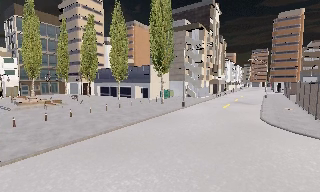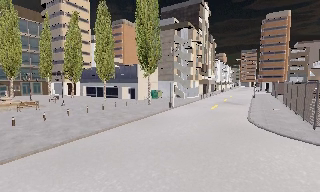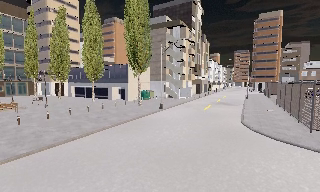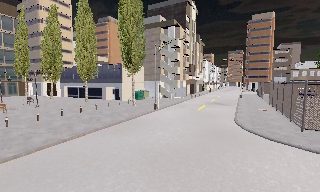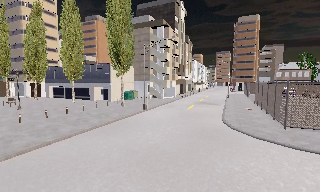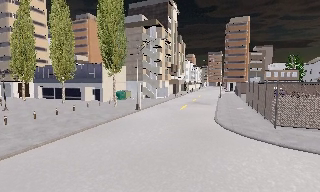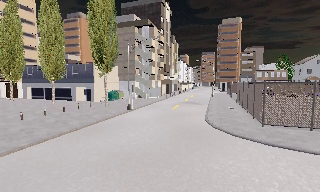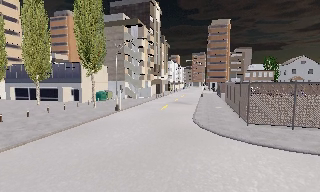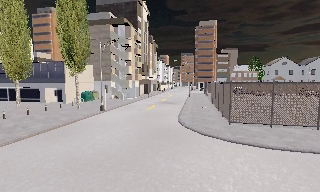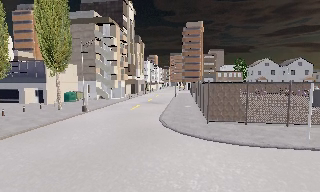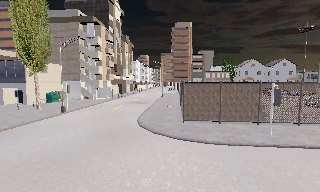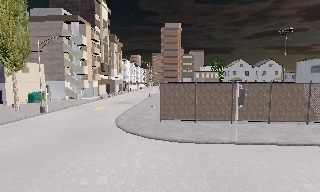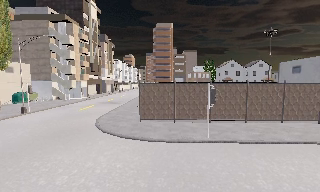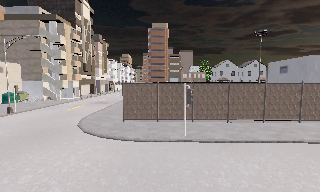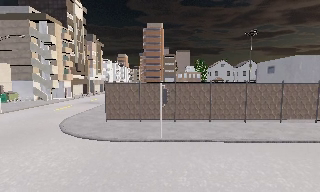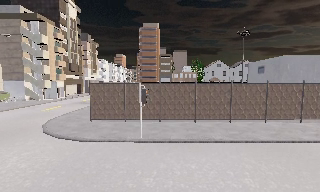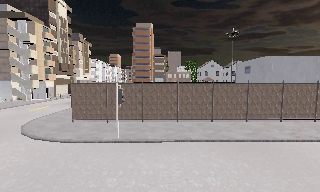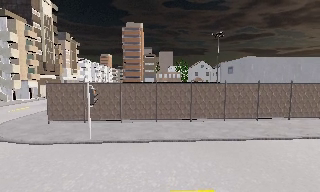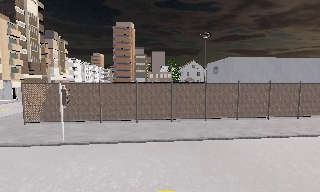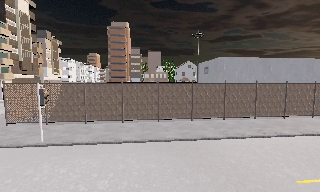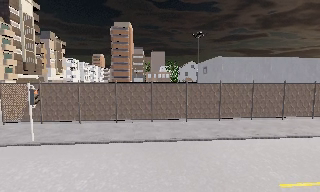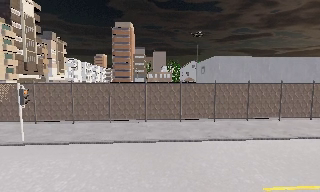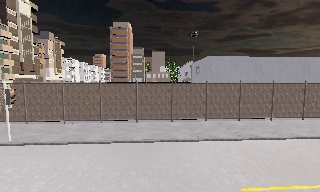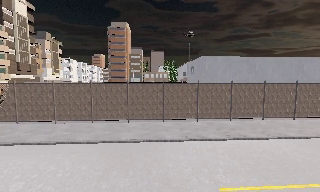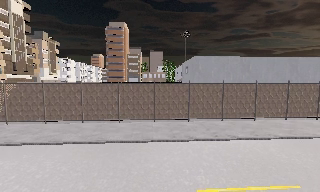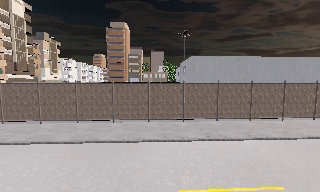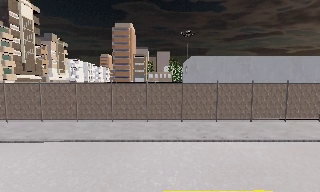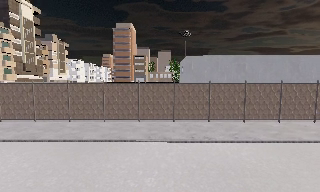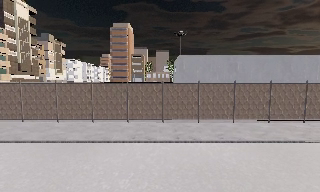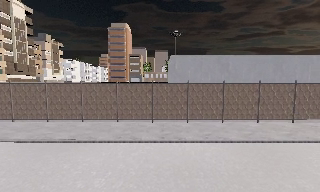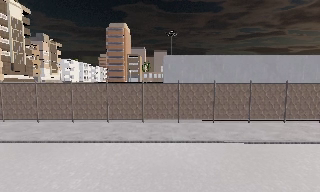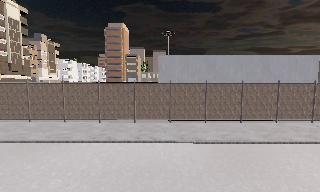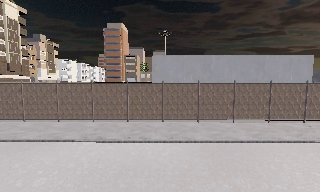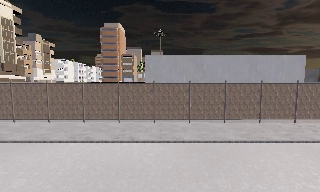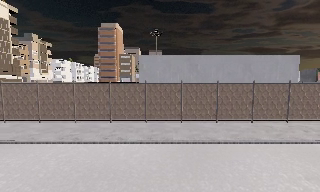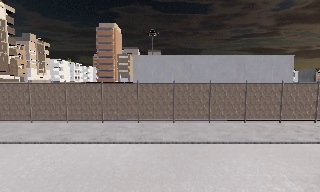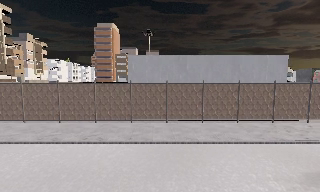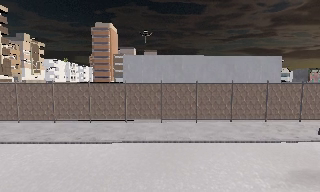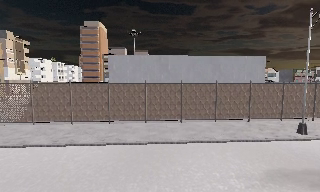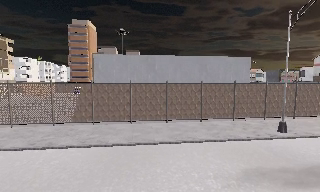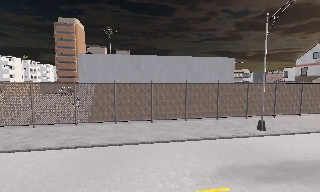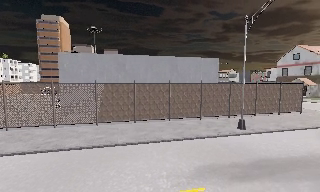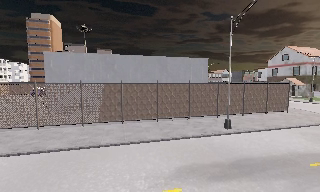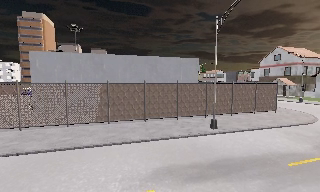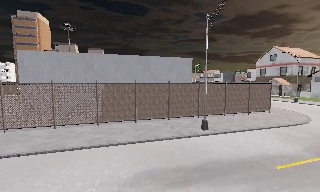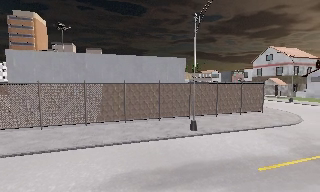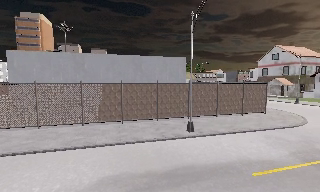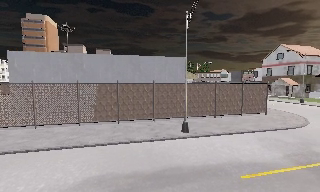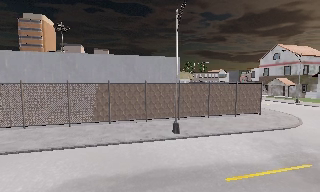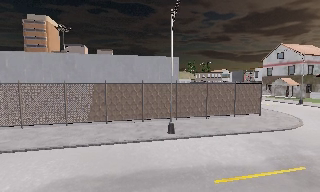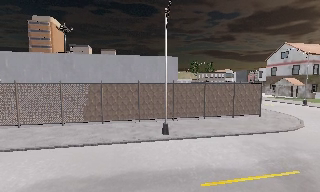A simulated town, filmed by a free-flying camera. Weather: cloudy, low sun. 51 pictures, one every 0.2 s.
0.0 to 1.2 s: The camera swings to its right by about 15 degrees, and the scene slides to the left. It travels forward and to its right, about 3 m, so what stands in front looms larger. It loses speed.
1.2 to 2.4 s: The camera pans to its right, which is clockwise from overhead, by about 15 degrees. It travels to its right, about 5 m, so close, fixed things drift to the left. It gains speed.
2.4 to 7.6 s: The camera travels to its right, about 20 m, so close, fixed things drift to the left. It loses speed.
7.6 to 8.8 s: The camera pans to its right, which is clockwise from overhead, by about 15 degrees. It travels to its right, about 3.5 m, so close, fixed things drift to the left.
8.8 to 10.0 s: The camera travels to its right, about 4 m, so close, fixed things drift to the left.
The film runs forward here.
